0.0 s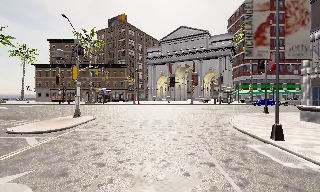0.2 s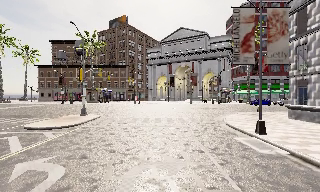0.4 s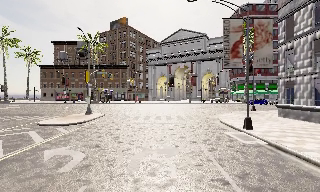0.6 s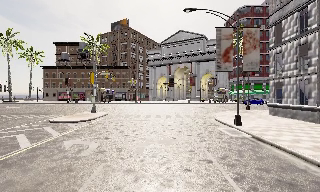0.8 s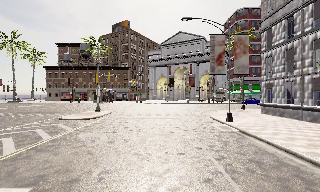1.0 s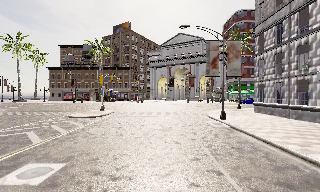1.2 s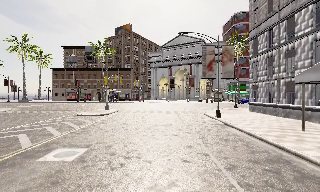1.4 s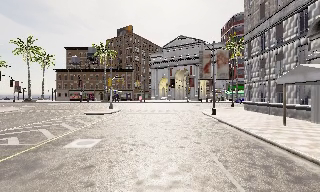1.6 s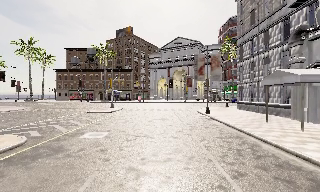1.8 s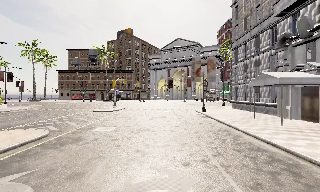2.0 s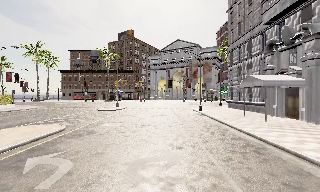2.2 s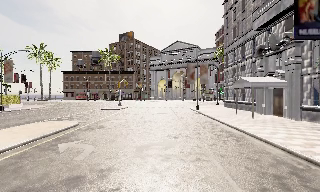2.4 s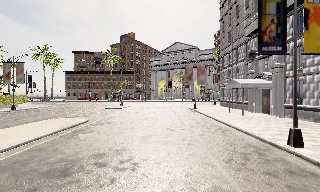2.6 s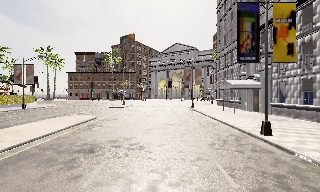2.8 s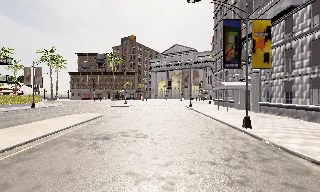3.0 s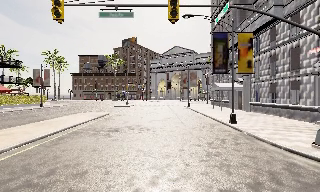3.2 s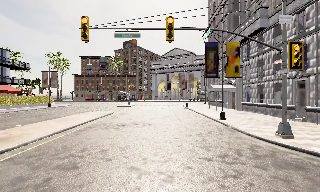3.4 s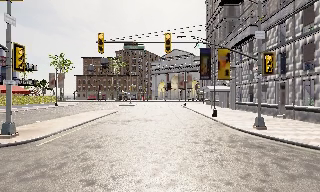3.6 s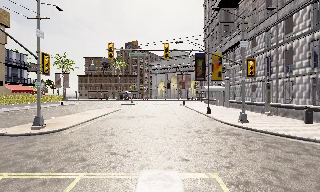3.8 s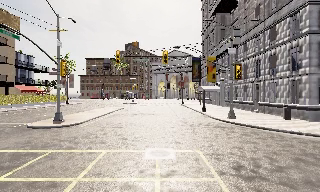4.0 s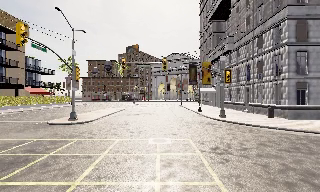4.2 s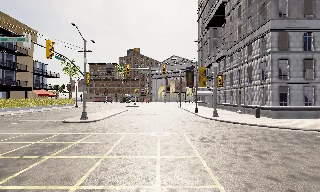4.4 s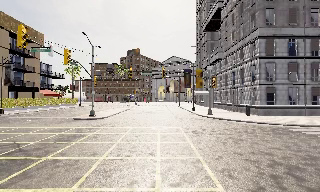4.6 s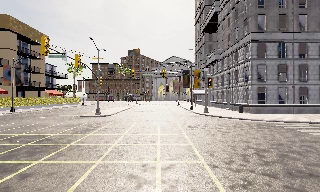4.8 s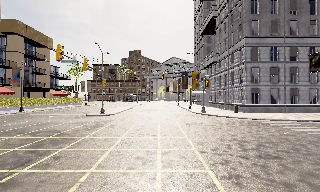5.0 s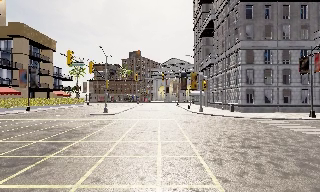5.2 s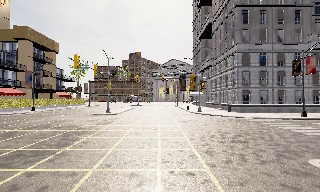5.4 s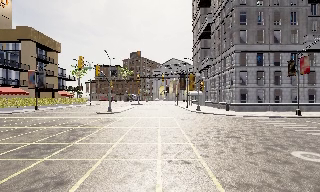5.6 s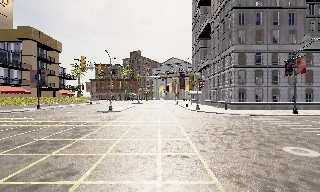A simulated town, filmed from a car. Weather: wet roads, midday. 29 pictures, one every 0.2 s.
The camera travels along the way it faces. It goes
backward.
0.0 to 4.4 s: The camera travels backward, about 35 m, so what stands in front gets smaller.
4.4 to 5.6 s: The camera travels backward, about 6 m, so what stands in front gets smaller. It loses speed.
The film runs backward here.
